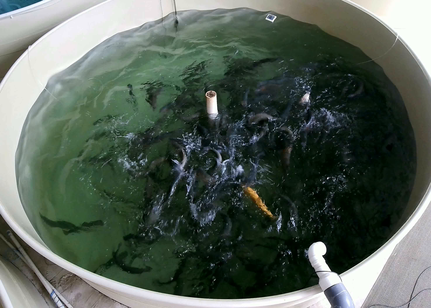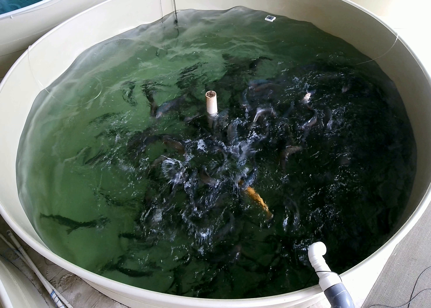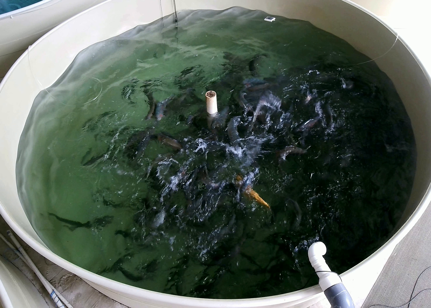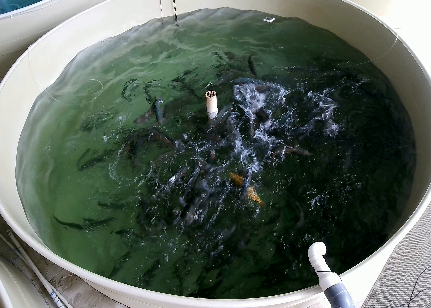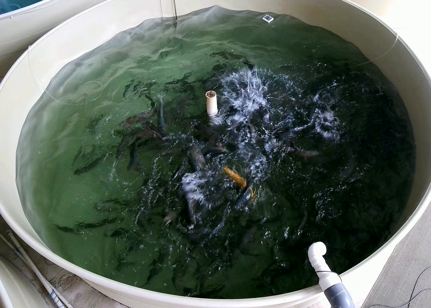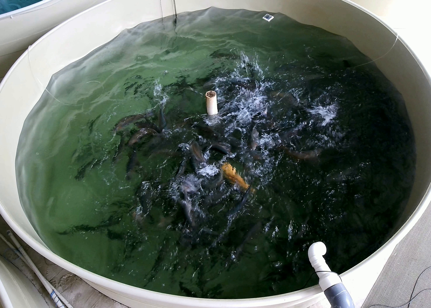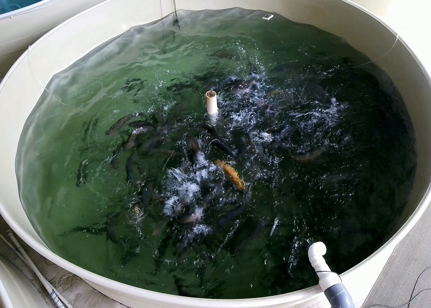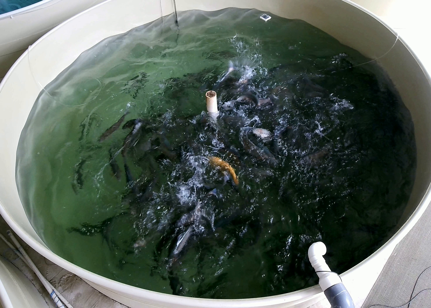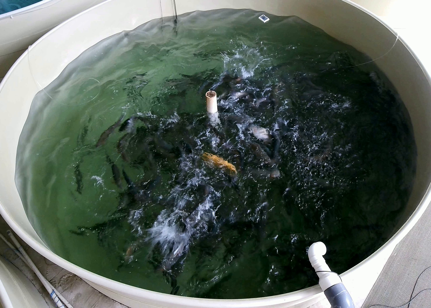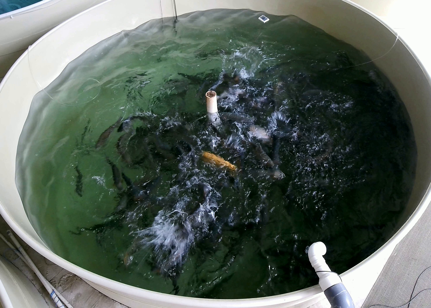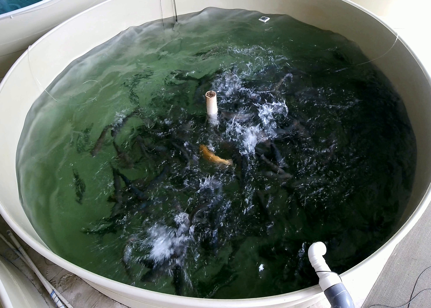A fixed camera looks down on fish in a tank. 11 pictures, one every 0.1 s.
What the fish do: Strong feeding.
